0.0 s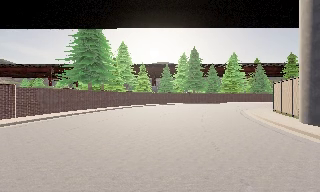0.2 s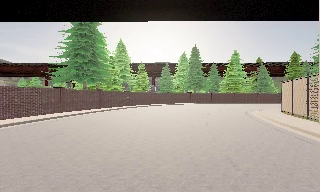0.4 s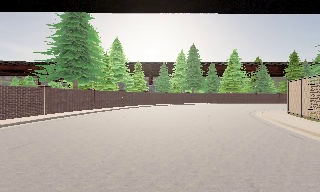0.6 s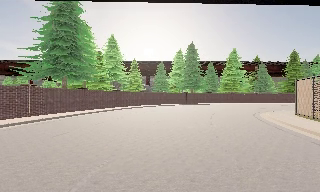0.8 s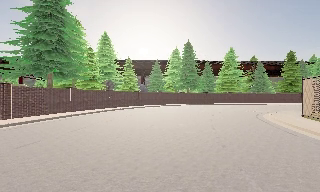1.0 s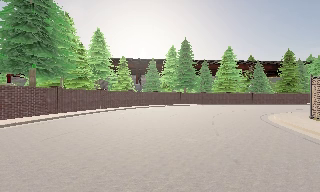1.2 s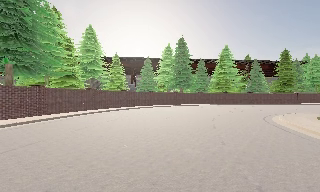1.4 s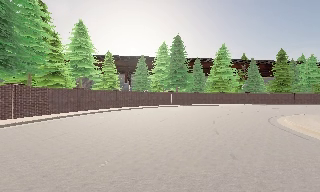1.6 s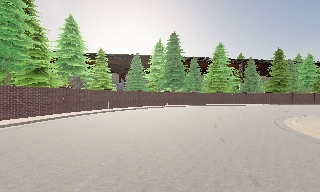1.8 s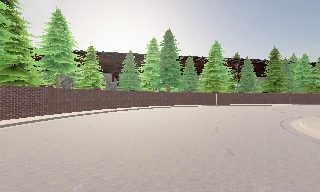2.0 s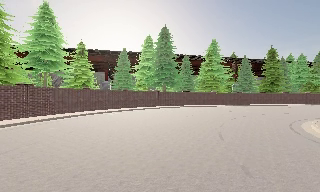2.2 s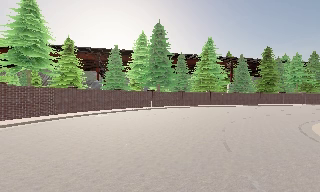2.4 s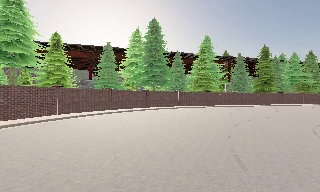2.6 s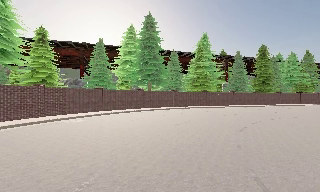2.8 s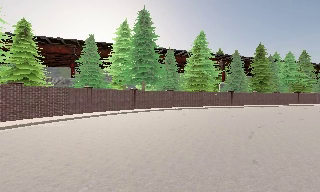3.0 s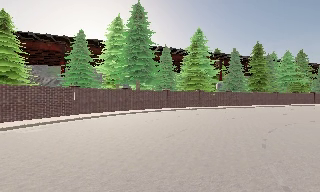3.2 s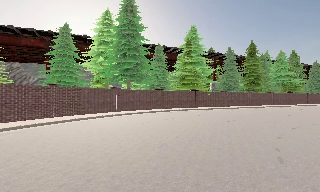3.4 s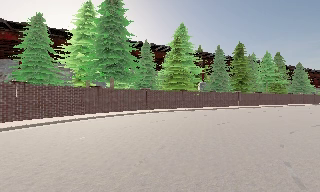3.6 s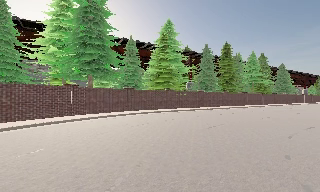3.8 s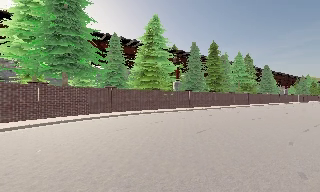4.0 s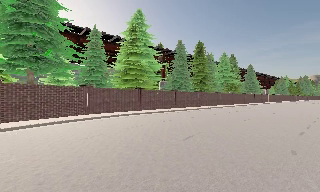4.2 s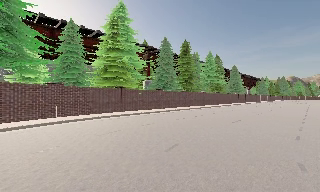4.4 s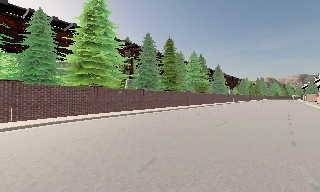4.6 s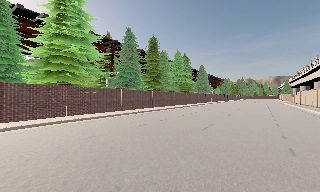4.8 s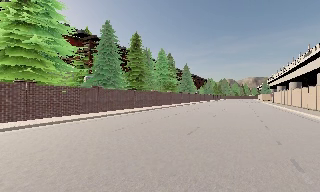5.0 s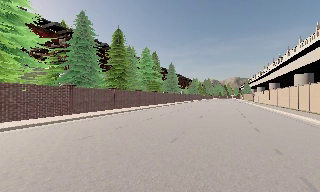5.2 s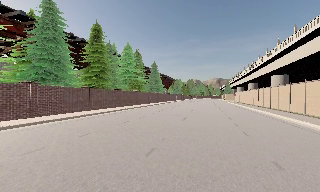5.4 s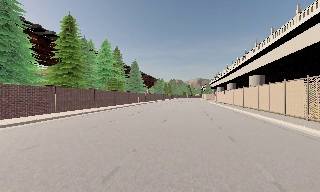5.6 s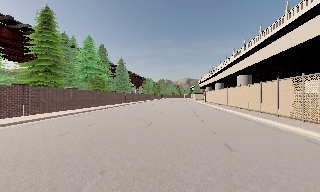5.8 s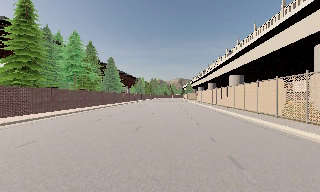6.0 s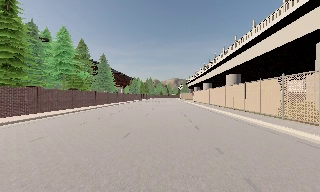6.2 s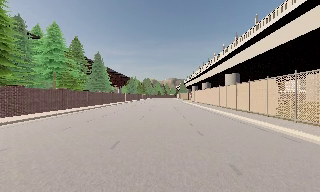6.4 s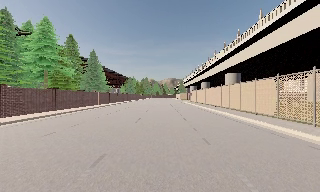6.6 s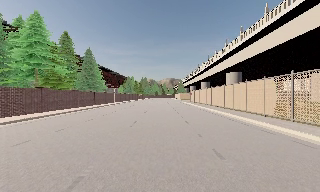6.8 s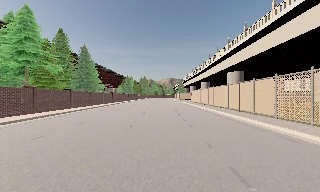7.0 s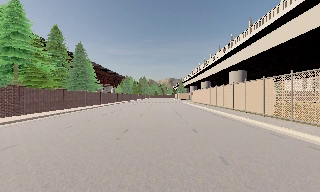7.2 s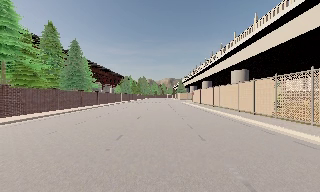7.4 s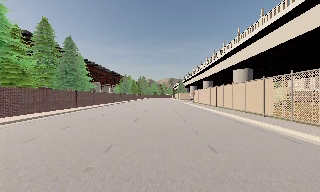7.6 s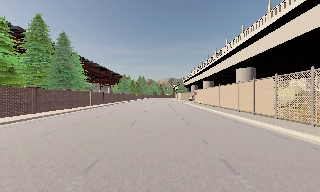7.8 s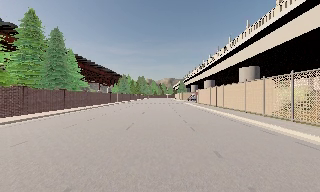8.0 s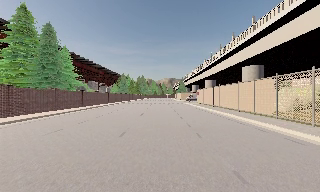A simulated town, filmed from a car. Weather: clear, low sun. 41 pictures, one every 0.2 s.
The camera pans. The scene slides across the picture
to the left.
The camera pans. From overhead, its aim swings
clockwise.
0.0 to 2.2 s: The camera pans to its right, which is clockwise from overhead, by about 15 degrees. It travels forward, about 15 m, so what stands in front looms larger.
2.2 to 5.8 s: The scene slides to the left, as the camera pans about 70 degrees to its right. It travels forward, about 25 m.
5.8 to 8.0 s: The camera travels forward, about 15 m, so what stands in front looms larger.
The film runs forward here.
